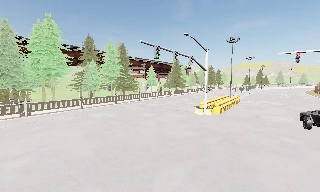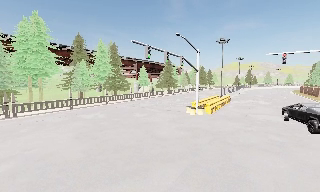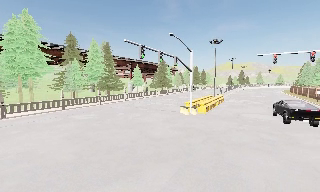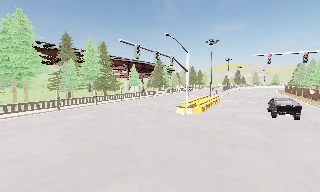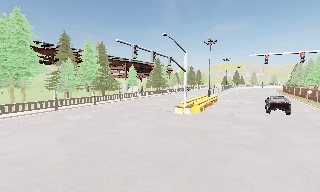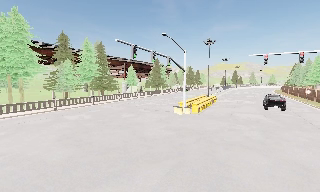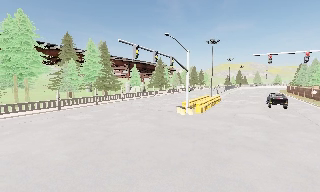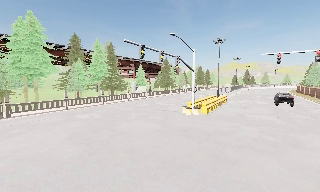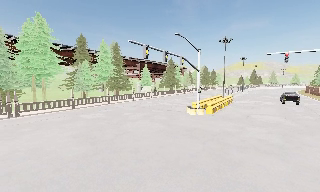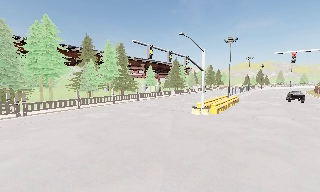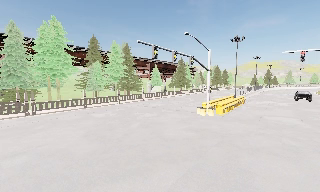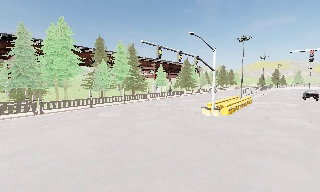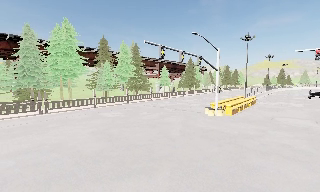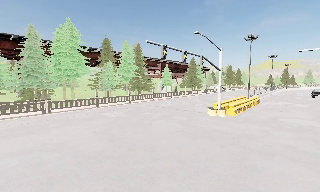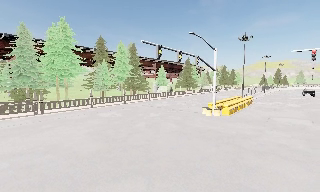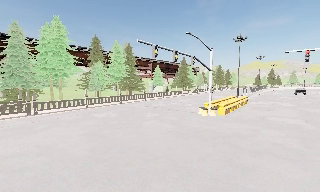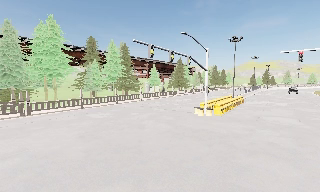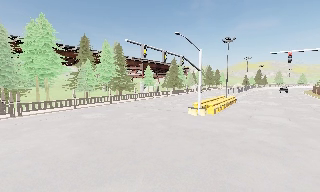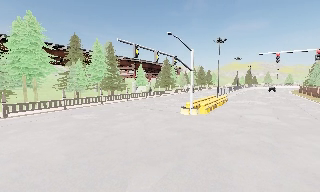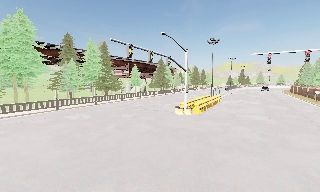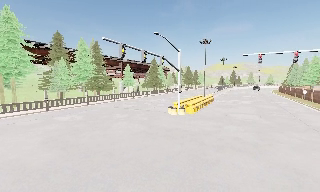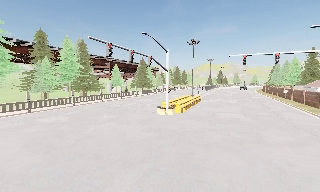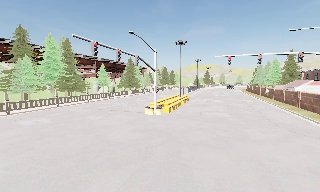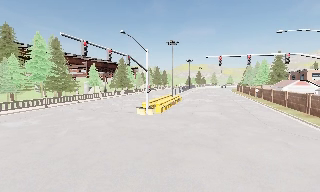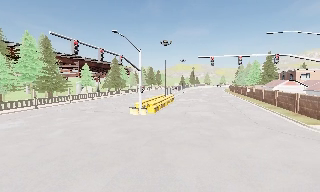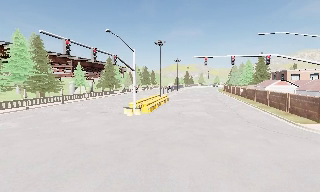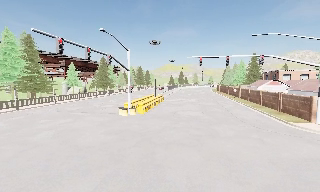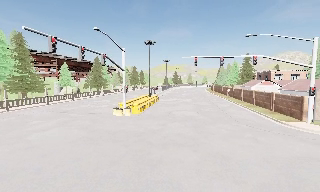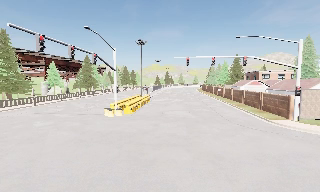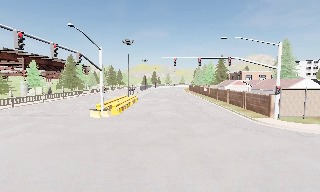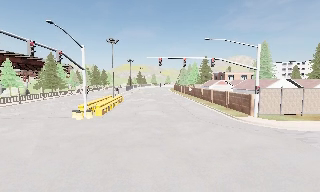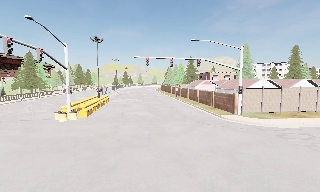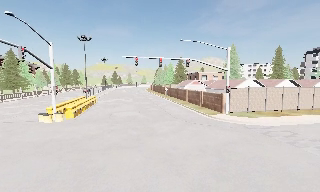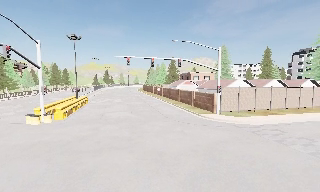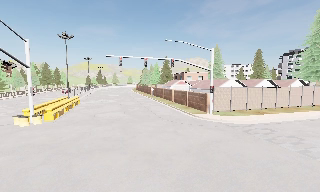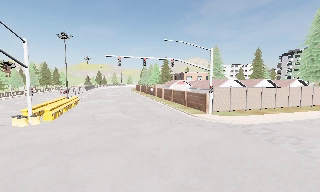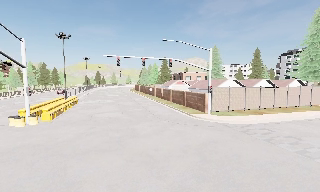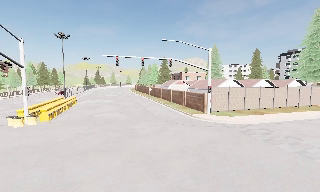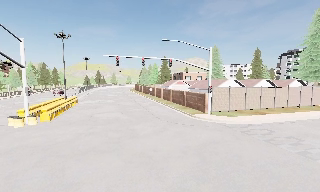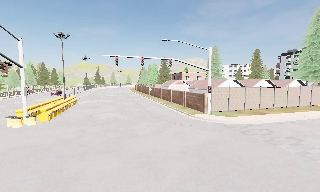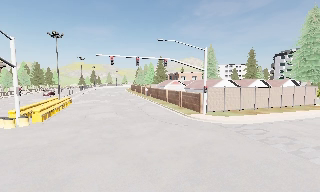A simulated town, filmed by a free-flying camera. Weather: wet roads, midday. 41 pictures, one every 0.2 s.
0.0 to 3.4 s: The camera travels to its right, about 1 m, so close, fixed things drift to the left.
3.4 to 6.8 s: The camera pans to its right, which is clockwise from overhead, by about 50 degrees. It travels forward, about 0.5 m.
6.8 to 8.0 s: The camera shifts only a little, or ends up much as it began.
The film runs forward here.
